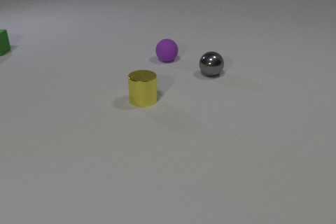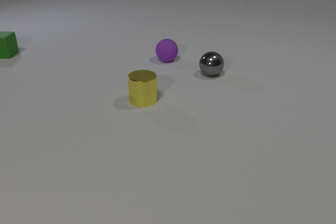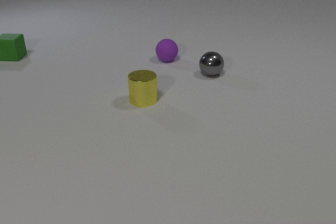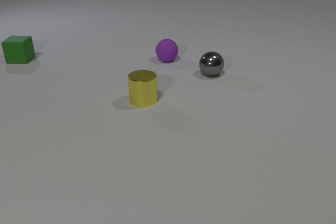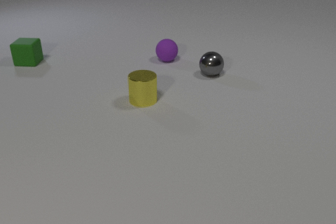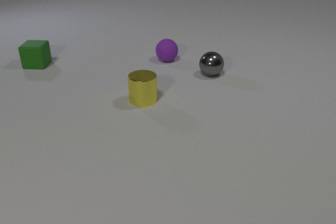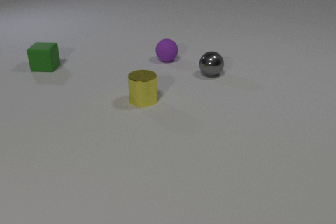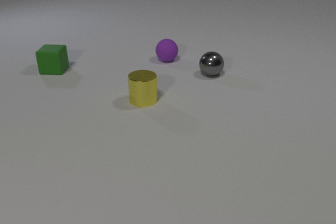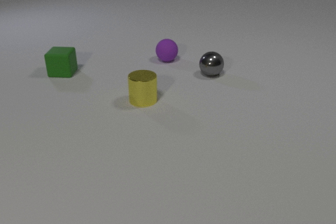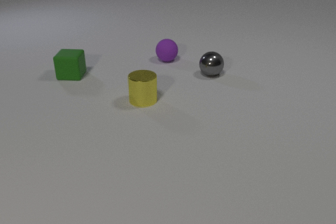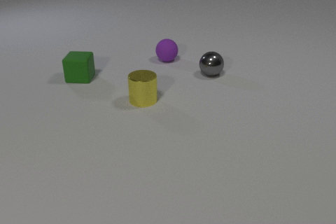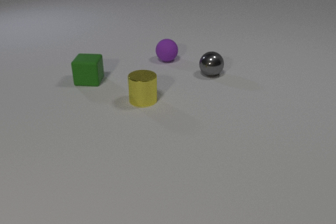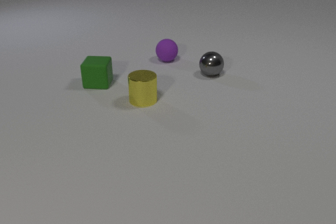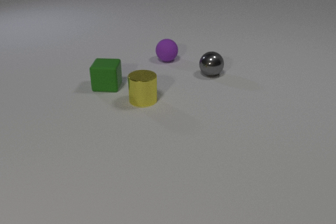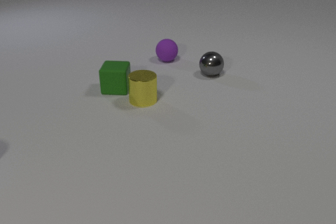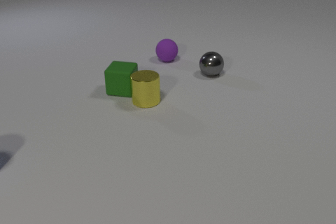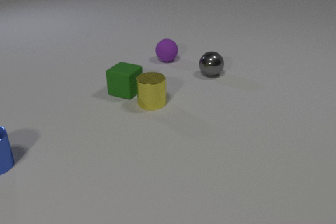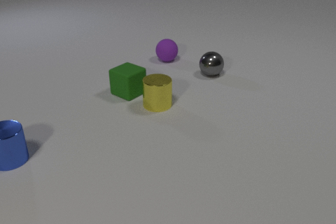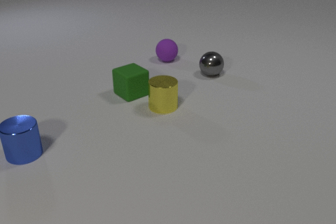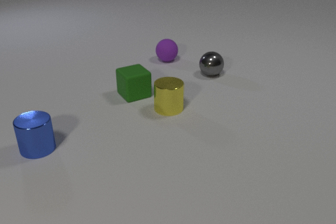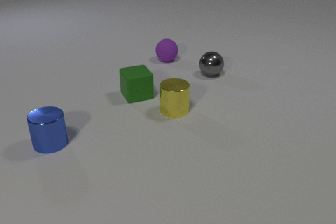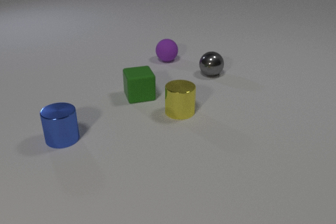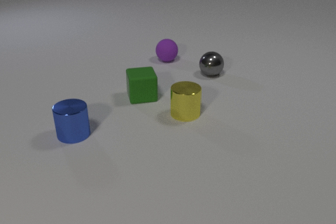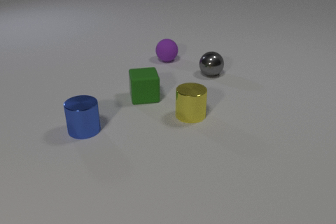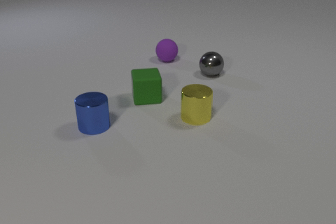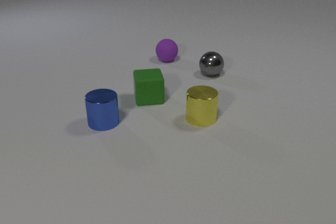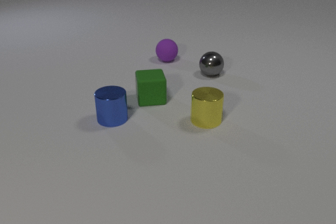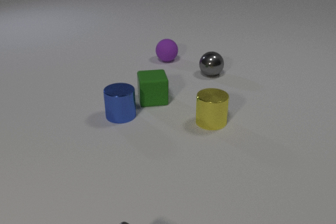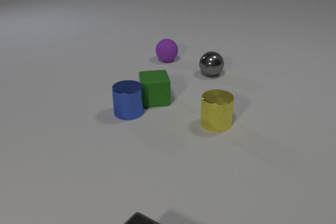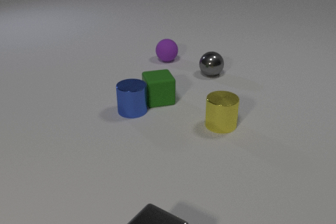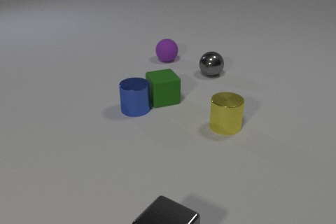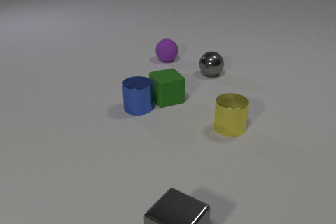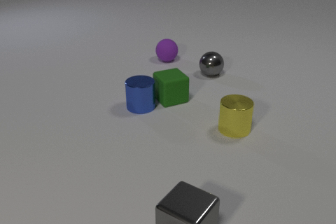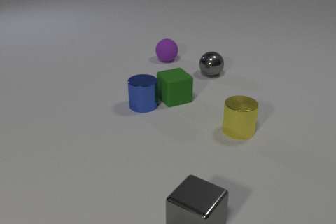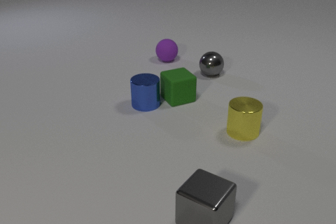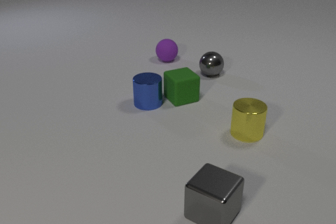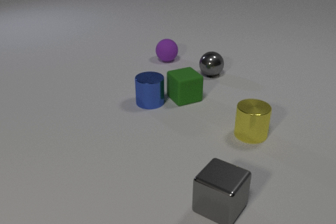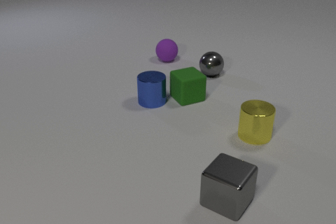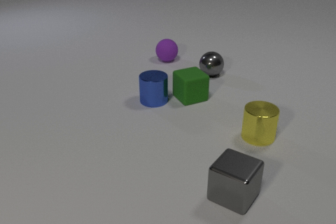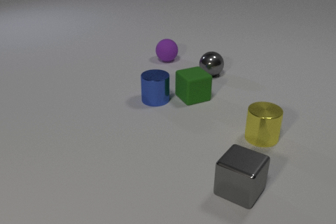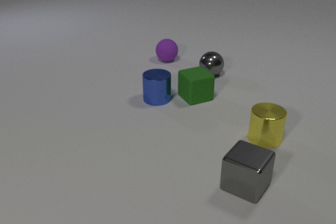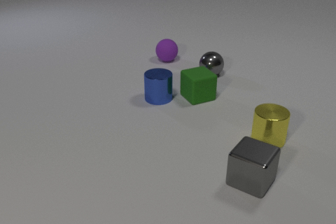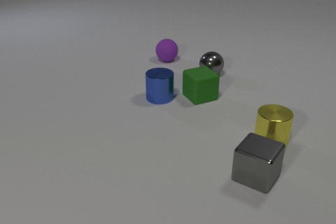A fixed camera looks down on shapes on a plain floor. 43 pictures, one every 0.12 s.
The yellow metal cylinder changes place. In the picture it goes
to the right.
The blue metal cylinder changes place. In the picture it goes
to the right.
0.00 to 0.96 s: The green rubber cube slides toward the camera and to the right.
0.96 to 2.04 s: The green rubber cube slides to the right and toward the camera, spins so that its near face slides to the left, clockwise seen from above. The yellow metal cylinder slides to the right and toward the camera. The blue metal cylinder comes in at the left edge, slides to the right. The green rubber cube and the yellow metal cylinder collide.
2.04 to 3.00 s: The green rubber cube slides to the right and toward the camera, spins clockwise seen from above by about 45 degrees, its near face sliding to the left. The yellow metal cylinder slides to the right and toward the camera. The blue metal cylinder slides to the right and away from the camera.
3.00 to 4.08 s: The green rubber cube slides to the right. The yellow metal cylinder slides to the right and toward the camera. The gray metal cube comes in at the bottom edge, slides away from the camera and to the right. The blue metal cylinder slides to the right and away from the camera. The green rubber cube and the blue metal cylinder collide.
4.08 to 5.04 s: The green rubber cube slides to the right. The yellow metal cylinder slides to the right. The gray metal cube slides away from the camera and to the right. The blue metal cylinder slides to the right and away from the camera.
How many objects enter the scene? 2.
What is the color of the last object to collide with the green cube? blue.
Are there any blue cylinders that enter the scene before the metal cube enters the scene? yes.
